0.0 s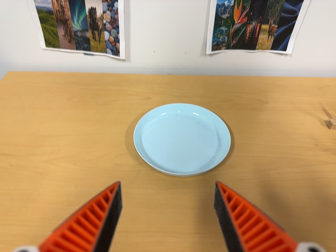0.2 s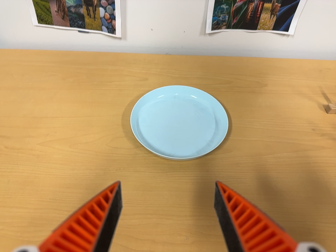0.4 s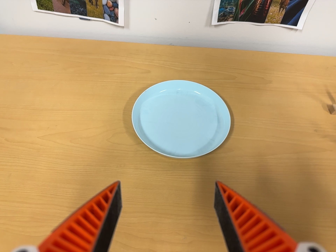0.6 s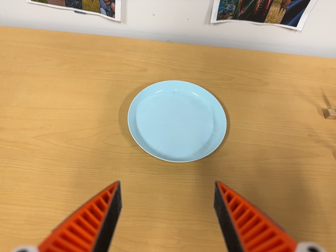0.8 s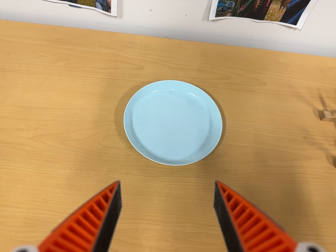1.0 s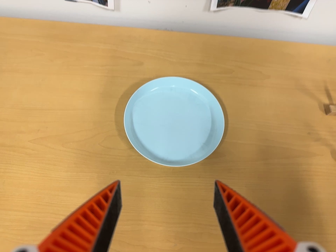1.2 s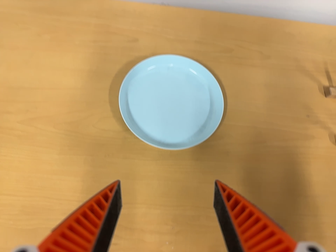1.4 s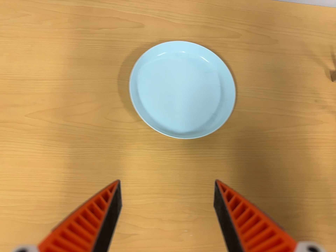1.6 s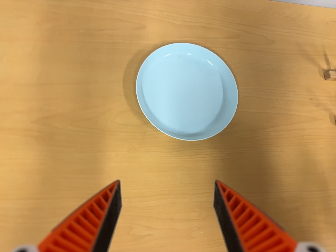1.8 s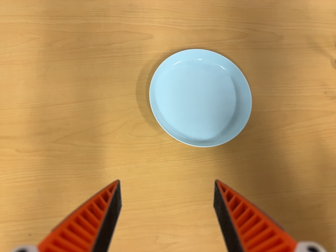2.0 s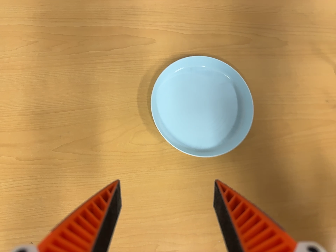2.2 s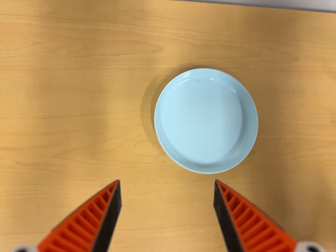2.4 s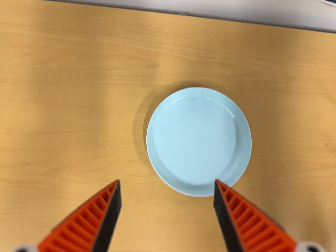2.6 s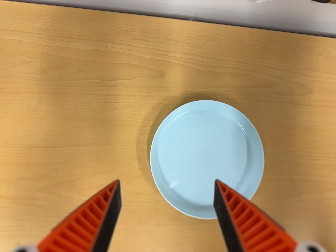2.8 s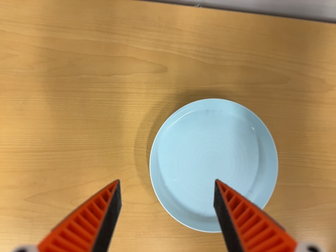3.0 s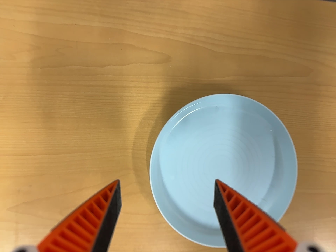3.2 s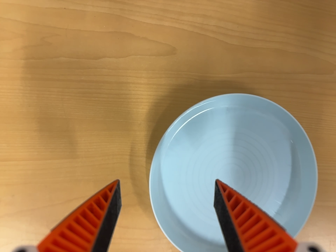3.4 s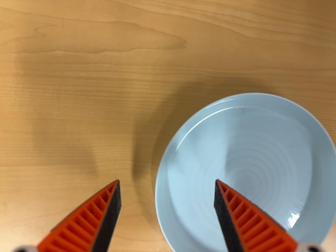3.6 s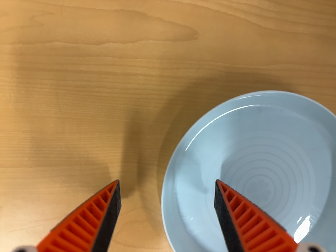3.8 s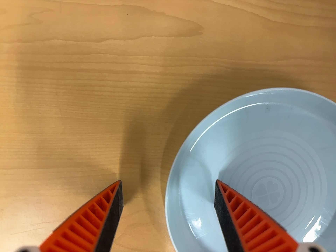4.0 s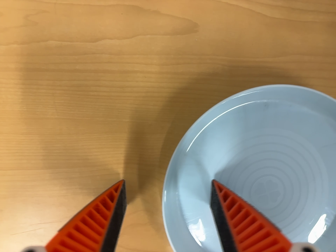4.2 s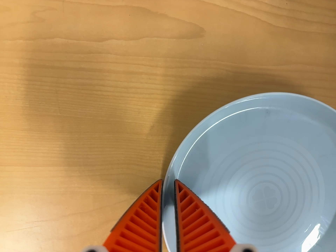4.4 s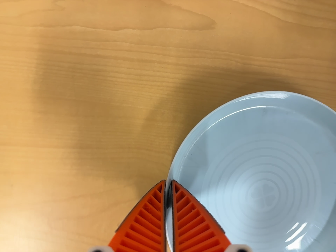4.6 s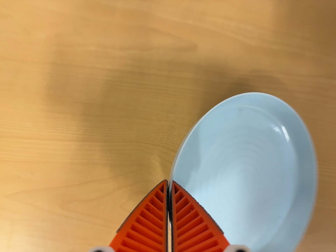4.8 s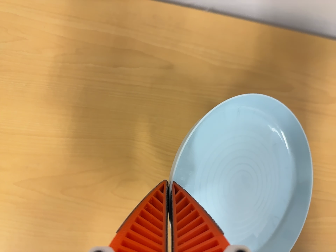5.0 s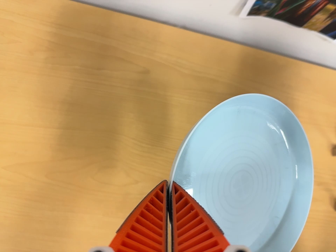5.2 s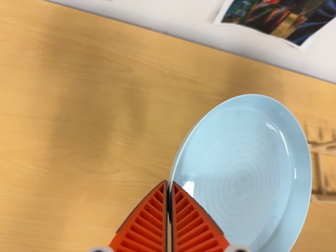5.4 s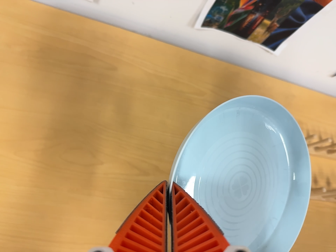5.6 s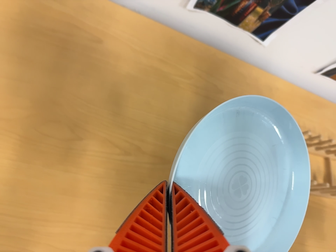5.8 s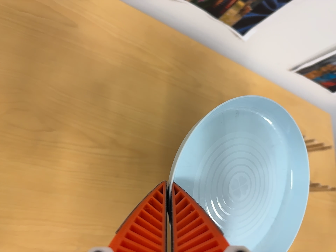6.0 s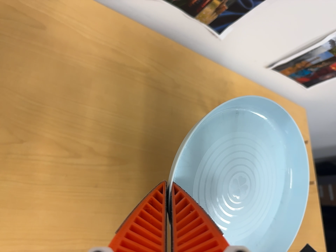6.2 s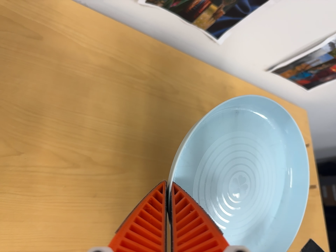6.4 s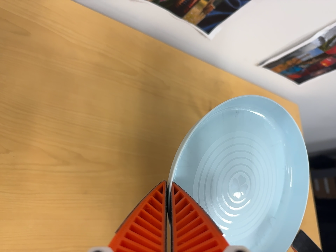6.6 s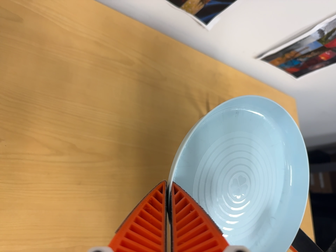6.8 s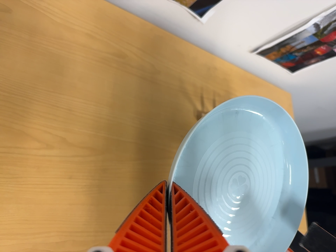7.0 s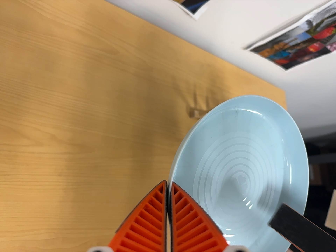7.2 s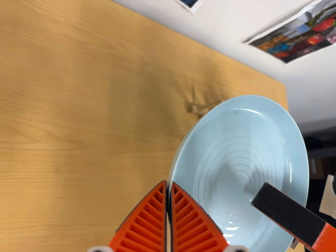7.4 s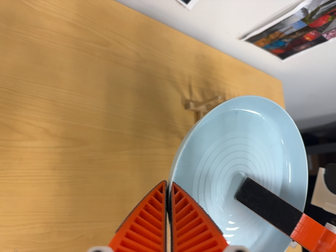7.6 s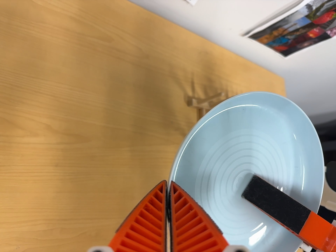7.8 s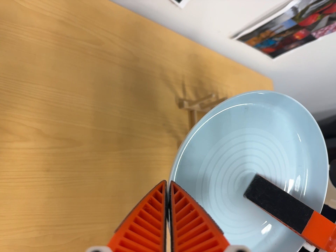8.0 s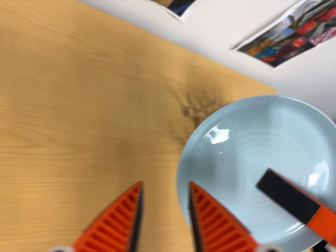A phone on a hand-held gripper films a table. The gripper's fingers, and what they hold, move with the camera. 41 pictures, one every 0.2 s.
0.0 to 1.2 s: The camera travels toward the top of its view, about 12 cm. Its aim tips toward the bottom of its view by about 25 degrees.
1.2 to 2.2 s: The camera travels toward the top of its view and to its left, about 16 cm. Its aim tips toward the bottom of its view by about 15 degrees.
2.2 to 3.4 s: The camera travels forward and toward the top of its view, about 24 cm, so what stands in front looms larger. Its aim tips toward the bottom of its view by about 10 degrees.
3.4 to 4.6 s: The camera shifts only a little, or ends up much as it began.
4.6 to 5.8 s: The camera swings to its right by about 25 degrees, and the scene slides to the left. It travels toward the bottom of its view and backward, about 22 cm. Its aim tips toward the top of its view by about 15 degrees.
5.8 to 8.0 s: The camera shifts only a little, or ends up much as it began.
The film runs forward here.
